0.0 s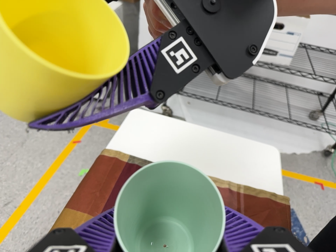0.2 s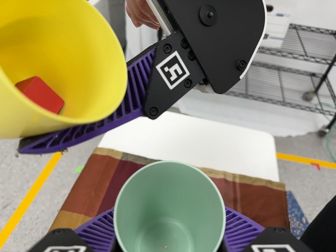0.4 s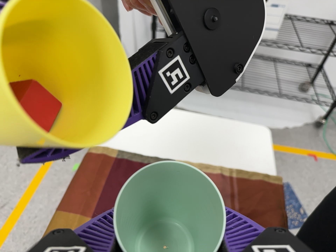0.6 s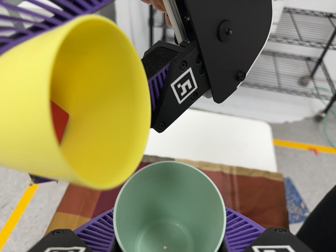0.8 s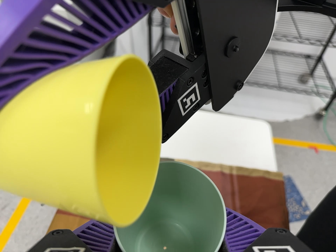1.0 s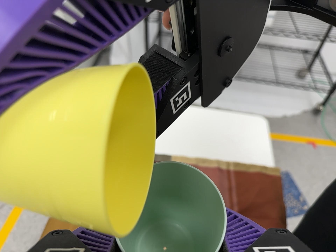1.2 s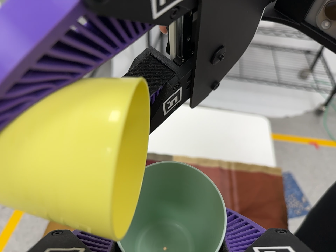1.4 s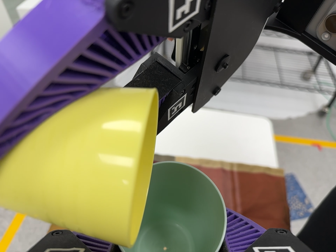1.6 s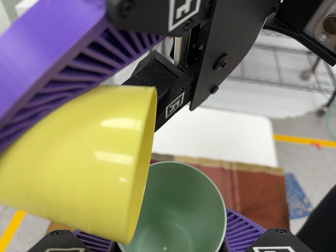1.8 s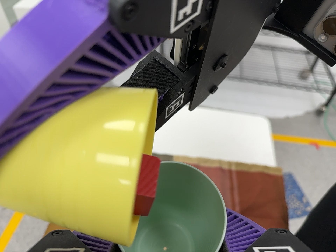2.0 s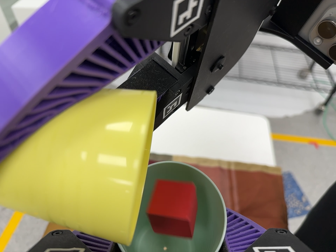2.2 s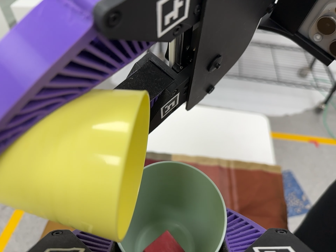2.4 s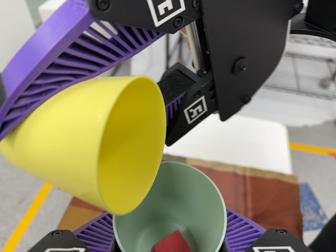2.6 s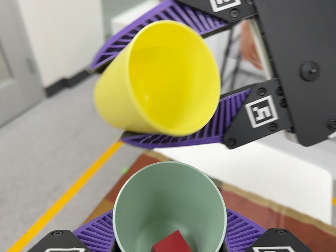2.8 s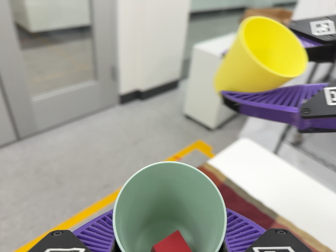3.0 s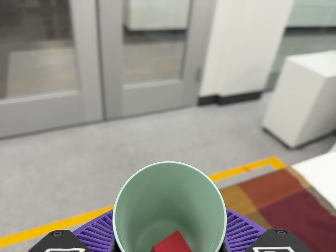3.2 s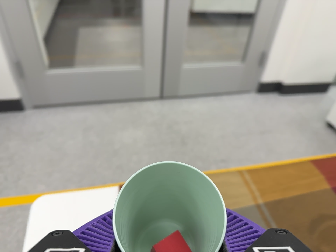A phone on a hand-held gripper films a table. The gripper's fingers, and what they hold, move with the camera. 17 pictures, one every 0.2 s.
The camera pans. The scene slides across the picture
to the right.
0.0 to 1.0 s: The camera shifts only a little, or ends up much as it began.
1.0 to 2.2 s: The camera keeps its place and its aim.
2.2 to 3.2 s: The camera pans to its left by about 50 degrees. It travels toward the bottom of its view, to its left and backward, about 20 cm. Its aim tips toward the top of its view by about 10 degrees. It rolls about its line of sight by about 45 degrees, and the scene rotates clockwise.
The film runs forward here.
